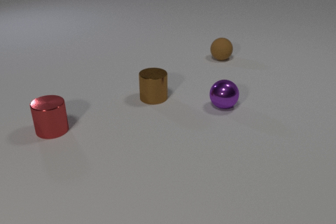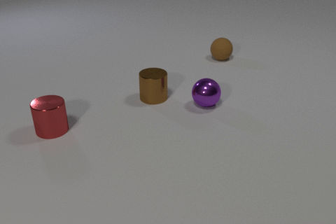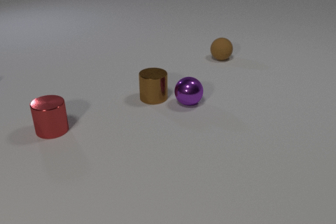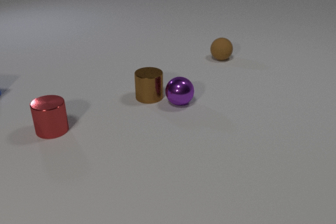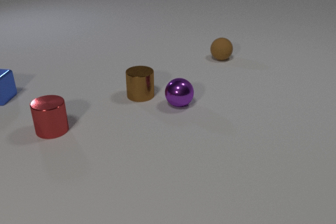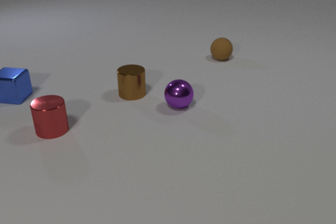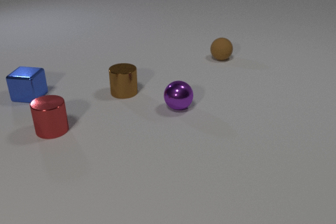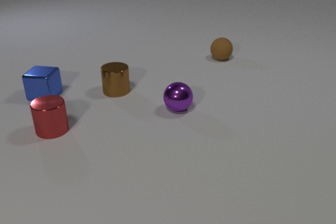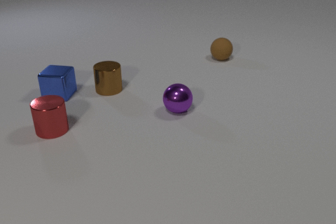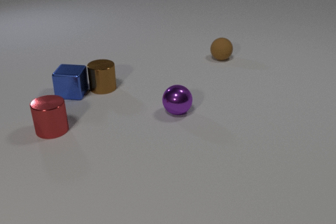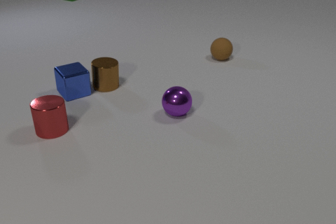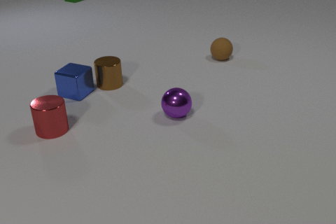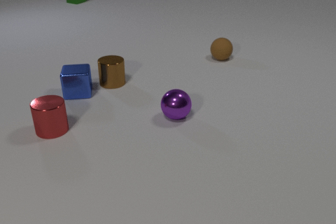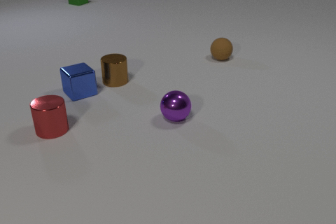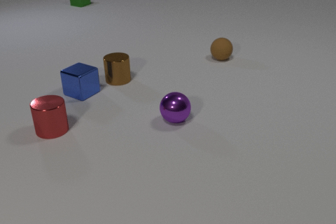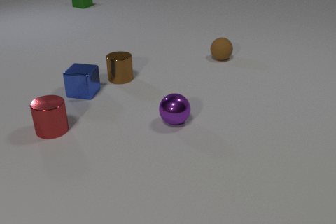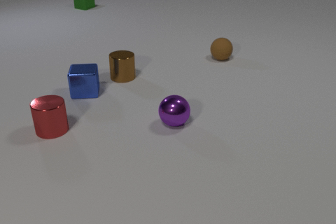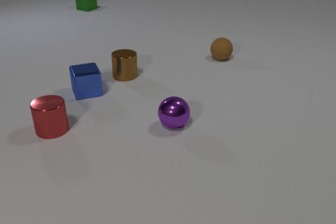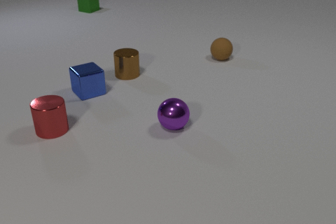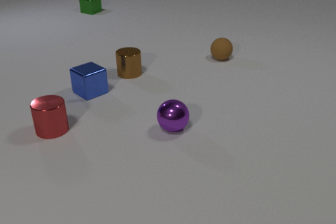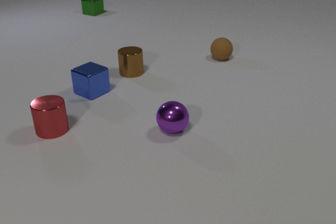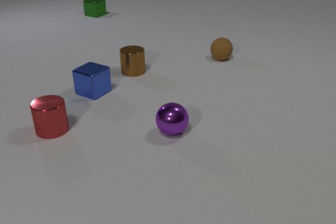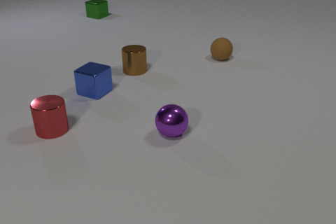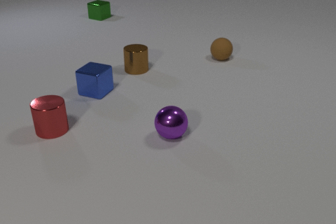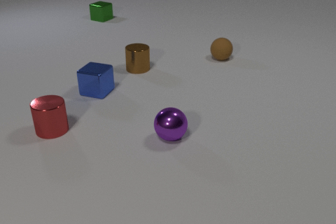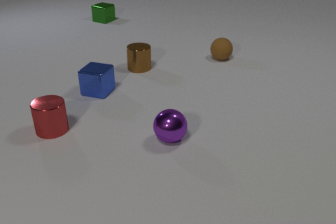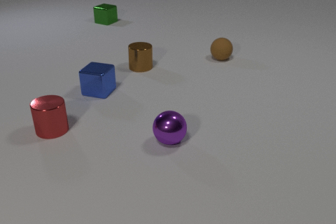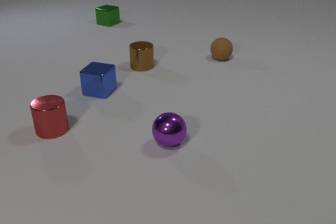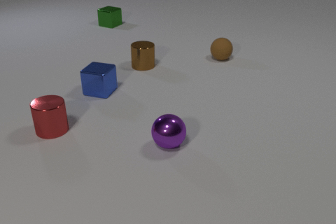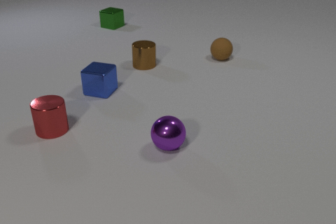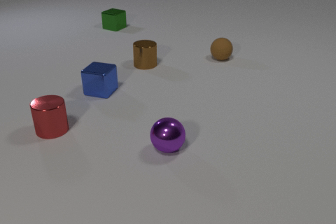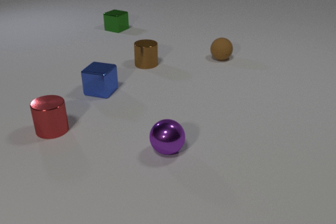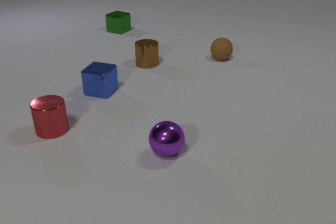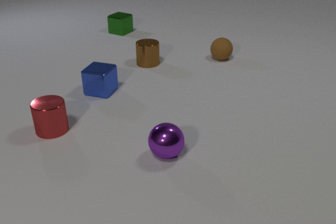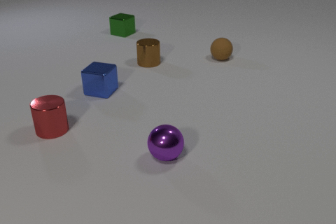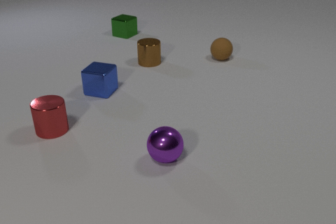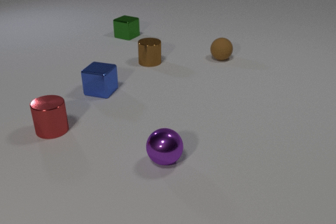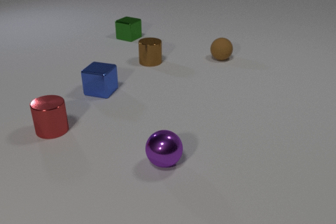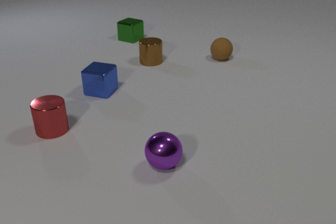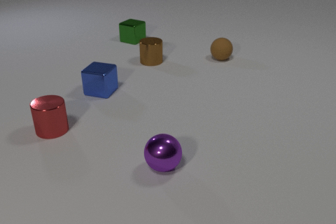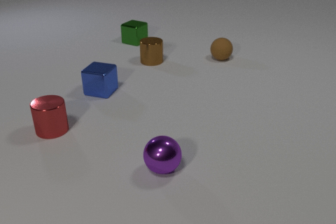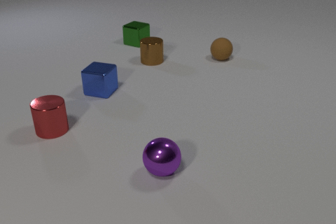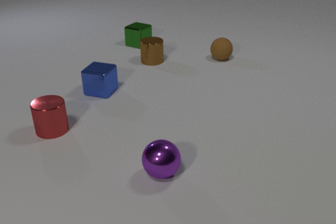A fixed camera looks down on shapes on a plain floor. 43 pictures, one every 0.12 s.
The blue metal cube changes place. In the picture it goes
to the right.
The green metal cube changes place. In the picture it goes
toward the camera.
0.00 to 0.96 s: The blue metal cube comes in at the left edge, slides to the right. The purple metal sphere rolls to the left. The brown metal cylinder slides to the left and away from the camera. The purple metal sphere and the brown metal cylinder collide.
0.96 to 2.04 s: The blue metal cube slides to the right. The purple metal sphere rolls toward the camera. The brown metal cylinder slides away from the camera and to the right. The green metal cube comes in at the top edge, slides toward the camera. The blue metal cube and the brown metal cylinder collide.
2.04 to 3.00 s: The blue metal cube slides to the right. The purple metal sphere rolls toward the camera. The brown metal cylinder slides away from the camera and to the right. The green metal cube slides toward the camera.
3.00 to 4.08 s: The purple metal sphere rolls toward the camera. The brown metal cylinder slides away from the camera and to the right. The green metal cube slides toward the camera and to the right.
4.08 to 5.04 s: The purple metal sphere rolls toward the camera. The brown metal cylinder slides away from the camera. The green metal cube slides toward the camera and to the right.
What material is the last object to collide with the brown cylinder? metal.
Are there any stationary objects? yes.
How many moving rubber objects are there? 0.
